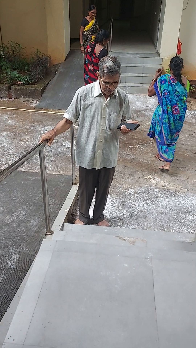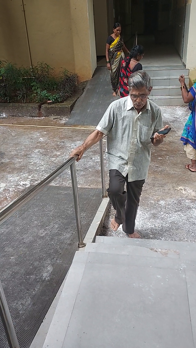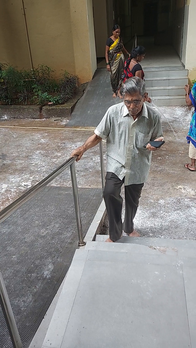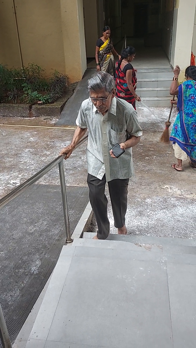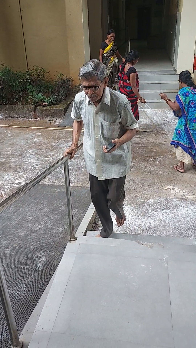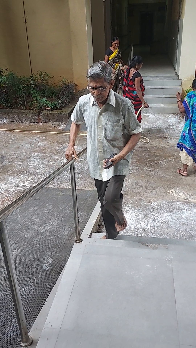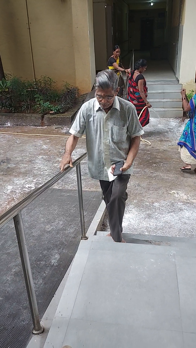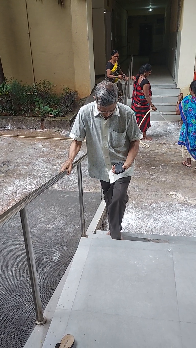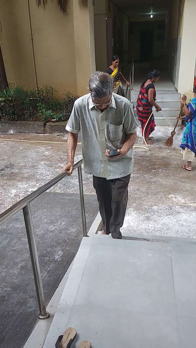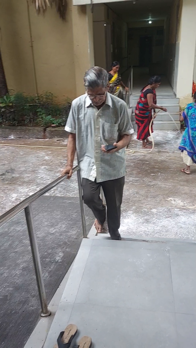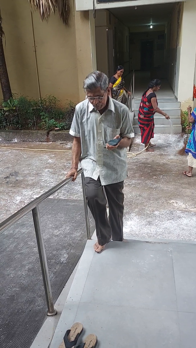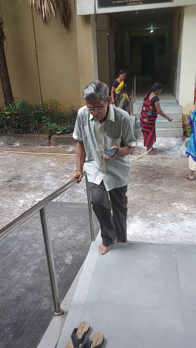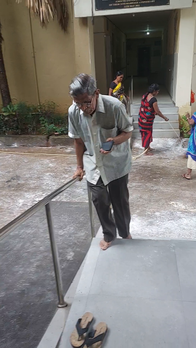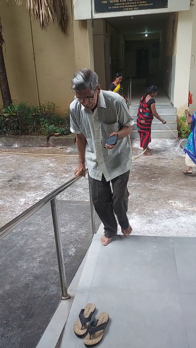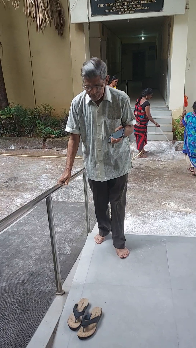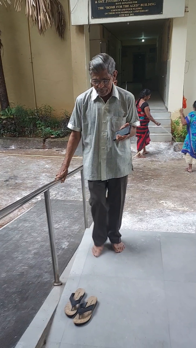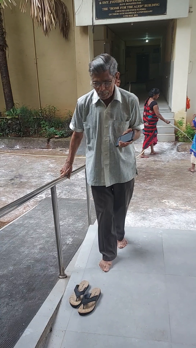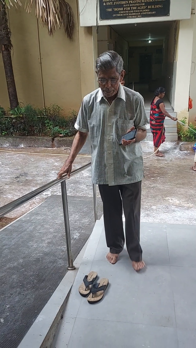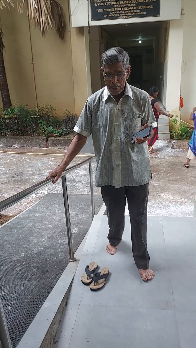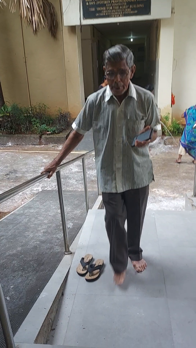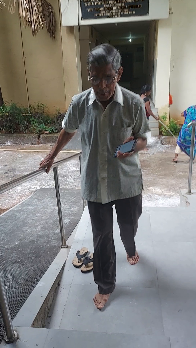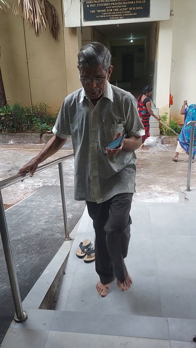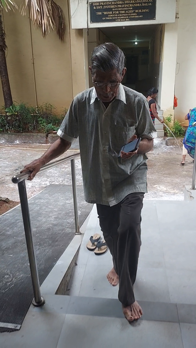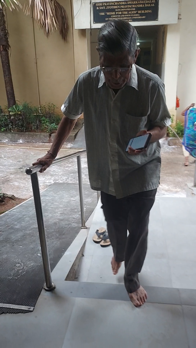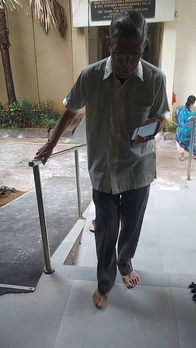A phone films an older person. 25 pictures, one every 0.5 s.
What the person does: Climbing stairs.
